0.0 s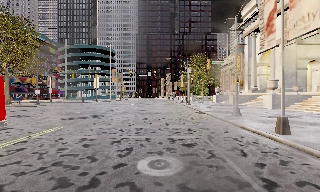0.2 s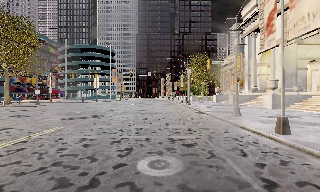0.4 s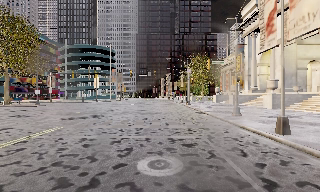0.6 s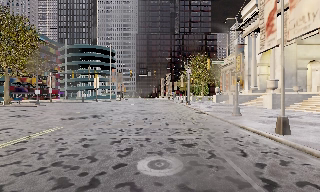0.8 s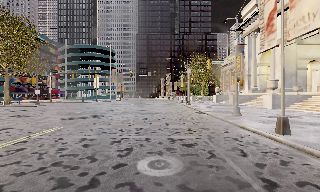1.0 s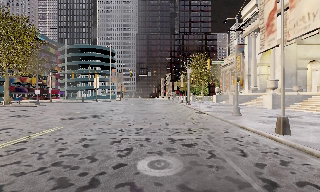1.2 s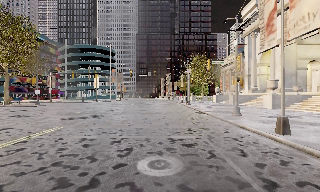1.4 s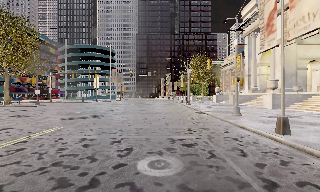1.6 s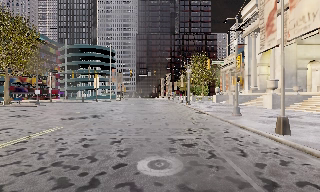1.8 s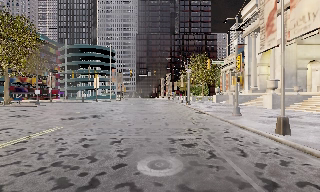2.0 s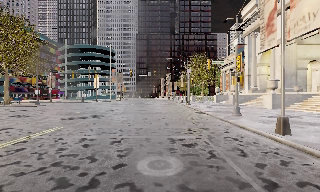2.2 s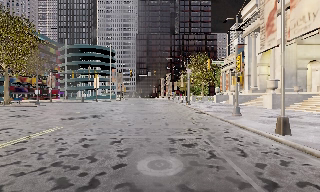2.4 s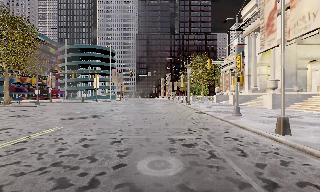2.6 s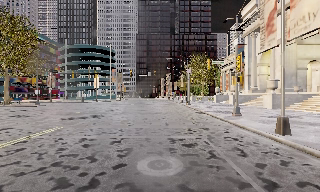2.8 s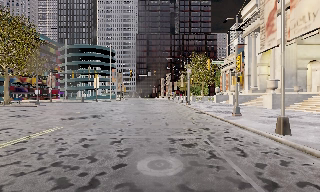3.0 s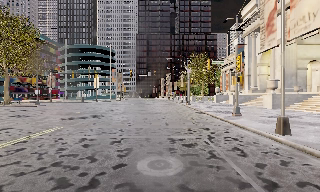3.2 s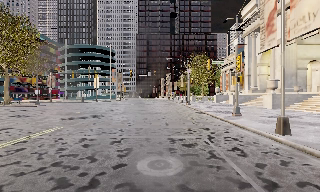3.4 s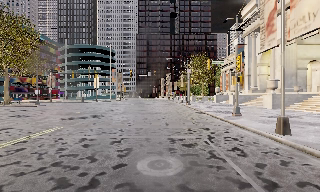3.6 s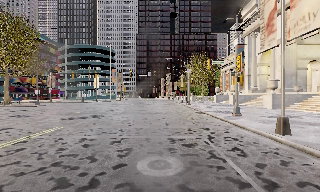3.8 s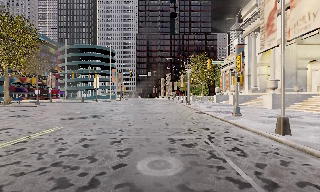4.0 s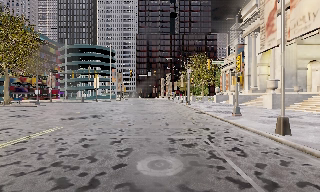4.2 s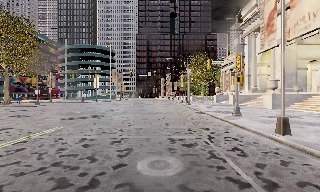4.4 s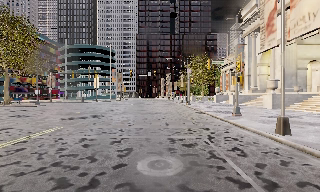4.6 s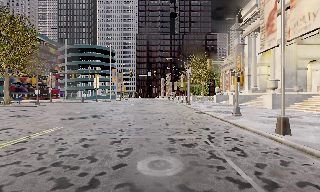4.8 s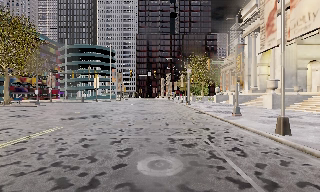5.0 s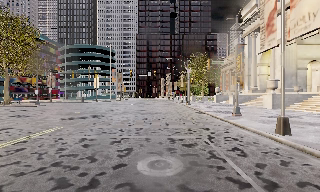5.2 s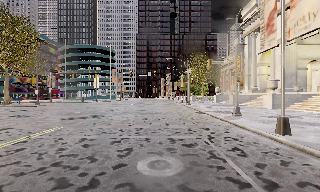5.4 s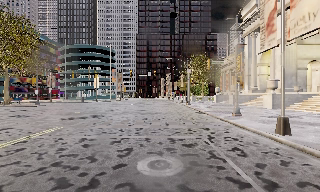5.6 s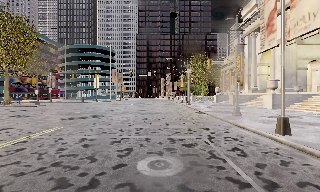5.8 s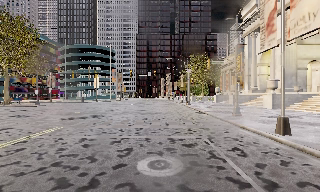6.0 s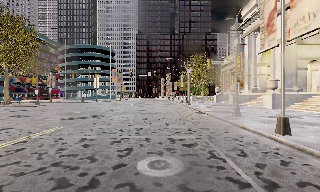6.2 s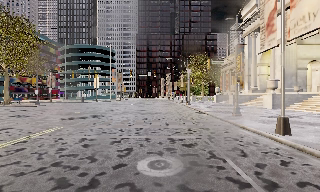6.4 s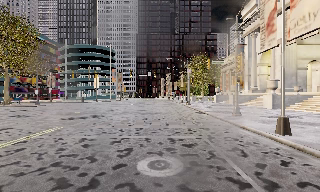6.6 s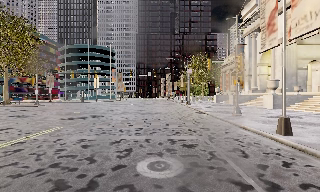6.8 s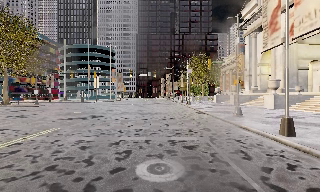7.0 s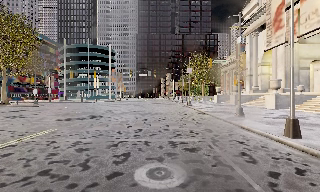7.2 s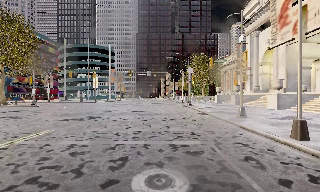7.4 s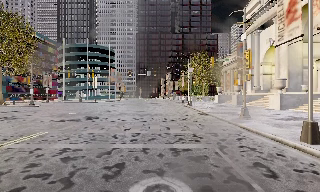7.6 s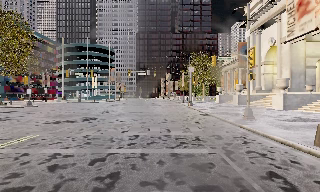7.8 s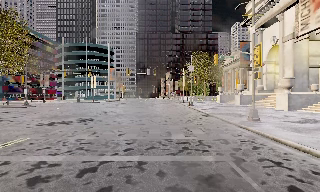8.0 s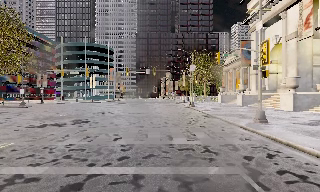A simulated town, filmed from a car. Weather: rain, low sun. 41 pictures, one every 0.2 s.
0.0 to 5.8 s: The camera keeps its place and its aim.
5.8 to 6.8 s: The camera shifts only a little, or ends up much as it began.
6.8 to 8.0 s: The camera travels forward, about 2.5 m, so what stands in front looms larger. It gains speed.
The film runs forward here.
